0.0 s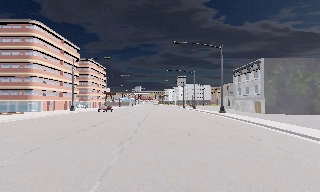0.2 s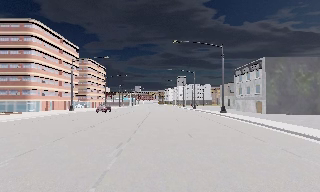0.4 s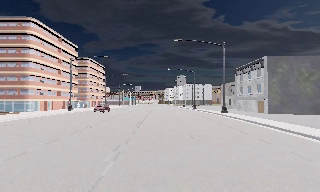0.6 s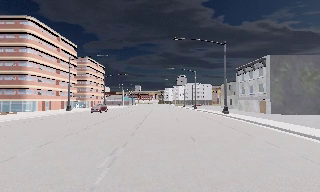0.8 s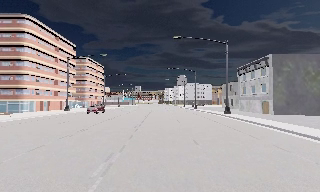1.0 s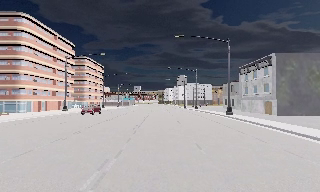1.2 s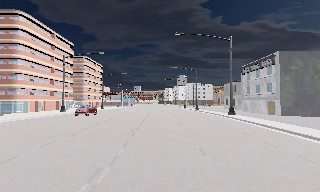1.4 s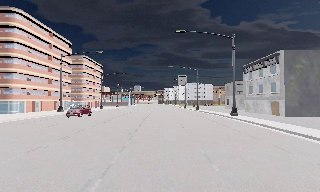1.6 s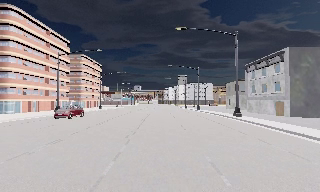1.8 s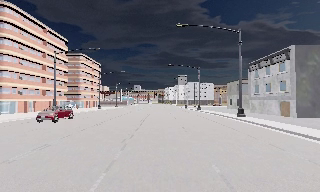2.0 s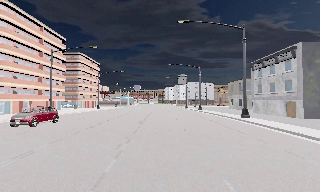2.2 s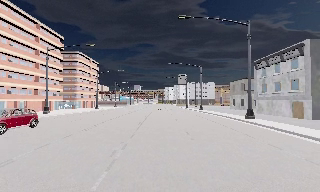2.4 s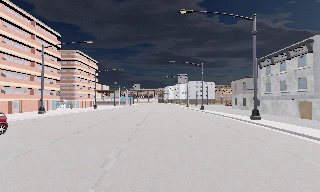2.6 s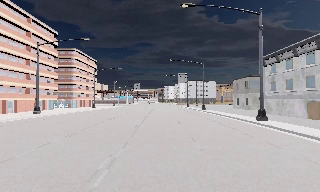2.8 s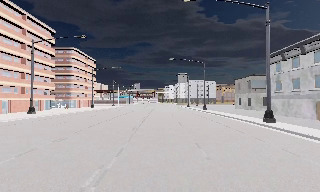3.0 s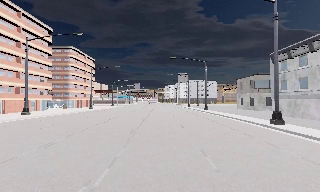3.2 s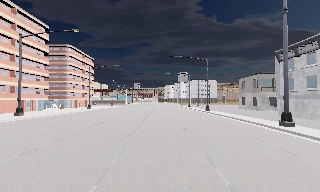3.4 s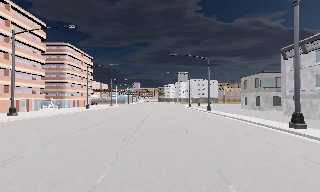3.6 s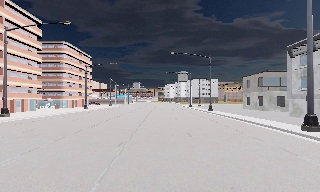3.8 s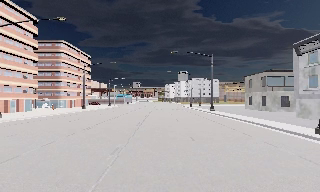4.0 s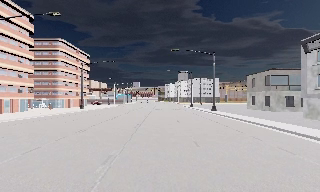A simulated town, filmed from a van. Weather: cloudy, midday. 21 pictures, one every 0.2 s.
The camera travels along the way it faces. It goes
forward.
0.0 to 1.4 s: The camera travels forward, about 4 m, so what stands in front looms larger. It gains speed.
1.4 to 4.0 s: The camera travels forward, about 12 m, so what stands in front looms larger.
The film runs forward here.
